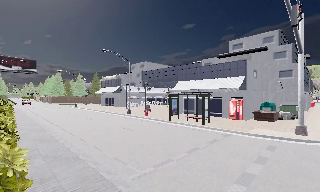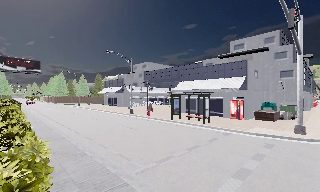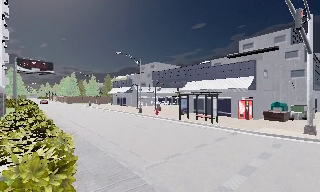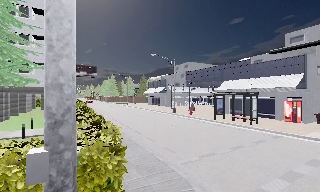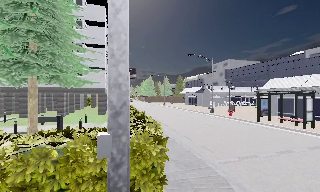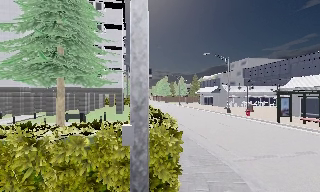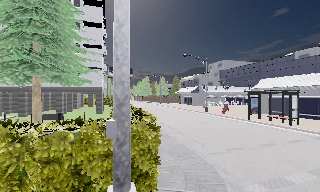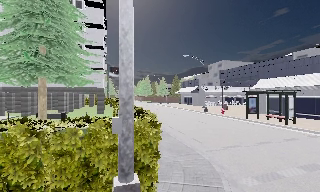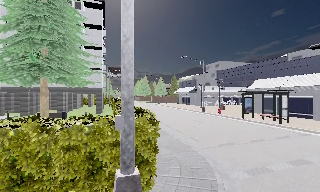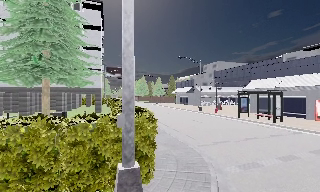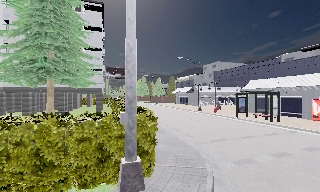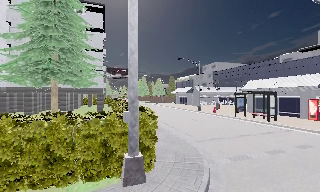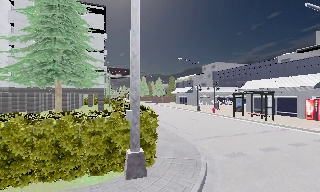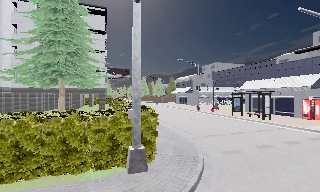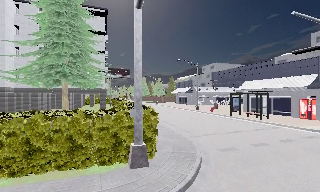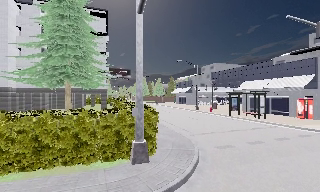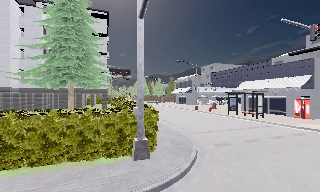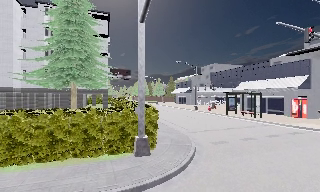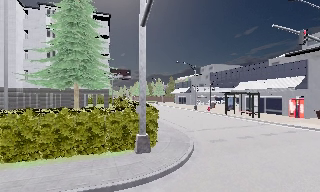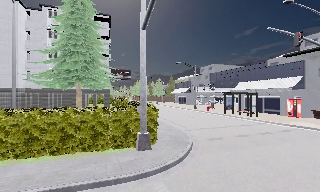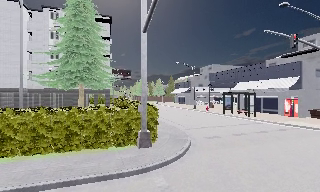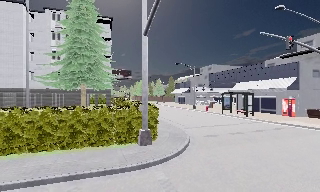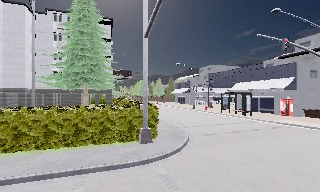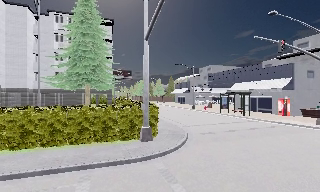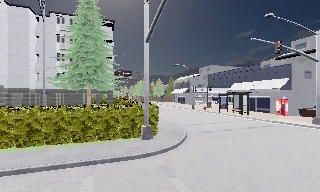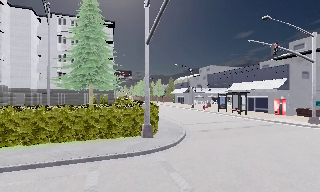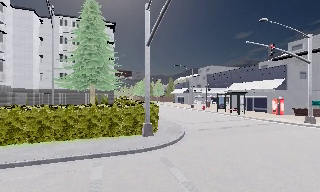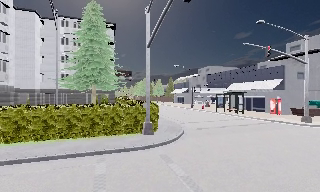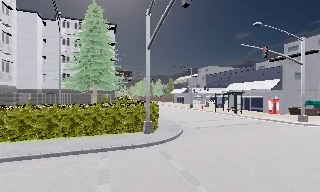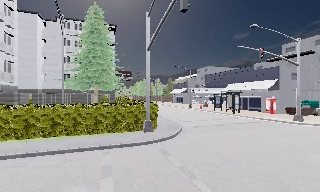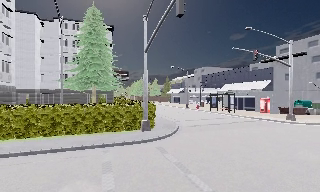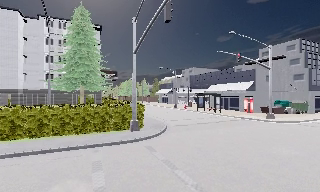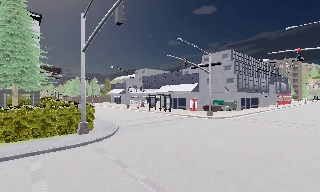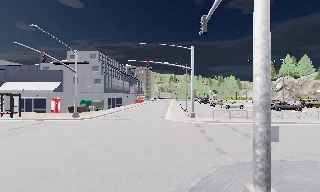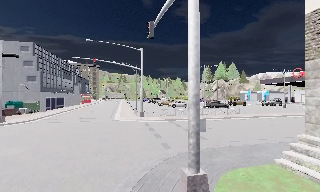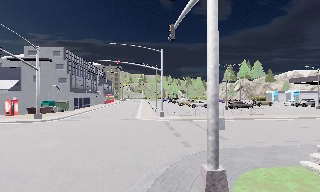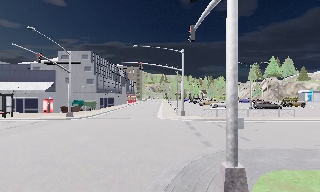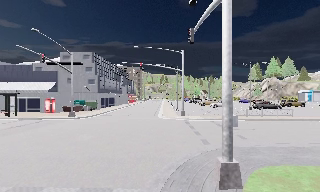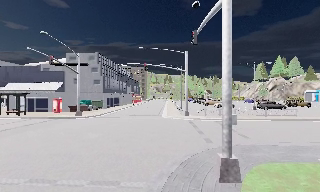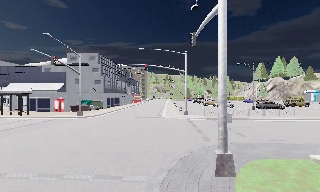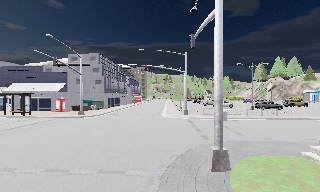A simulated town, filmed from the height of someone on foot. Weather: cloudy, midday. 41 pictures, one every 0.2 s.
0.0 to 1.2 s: The camera swings to its left by about 25 degrees, and the scene slides to the right. It travels backward, about 2 m, so what stands in front gets smaller.
1.2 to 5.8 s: The camera travels backward, about 8 m, so what stands in front gets smaller.
5.8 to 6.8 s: The camera swings to its right by about 85 degrees, and the scene slides to the left. It travels backward, about 1.5 m.
6.8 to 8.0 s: The camera swings to its left by about 15 degrees, and the scene slides to the right. It travels backward, about 2 m, so what stands in front gets smaller.
The film runs backward here.
